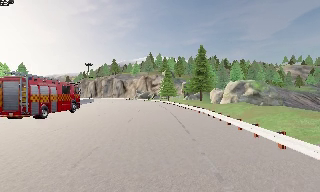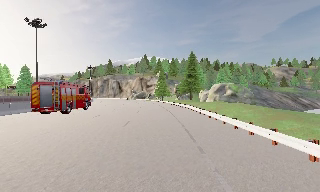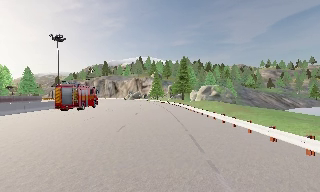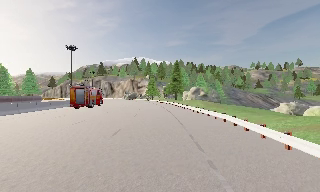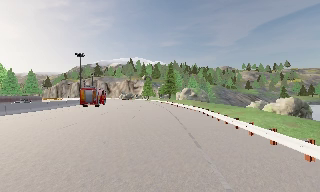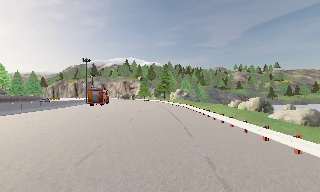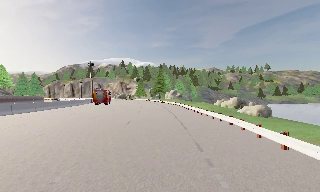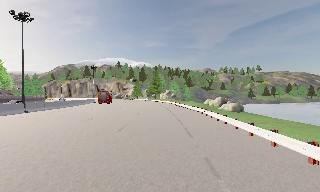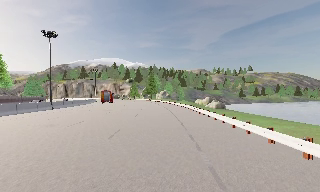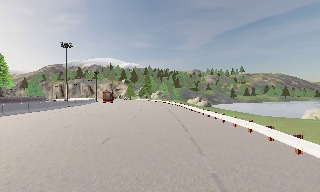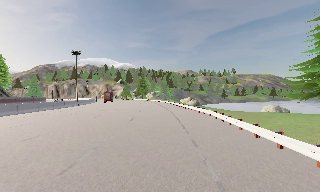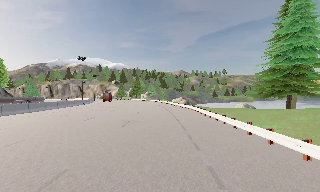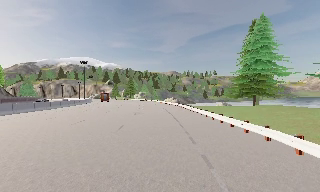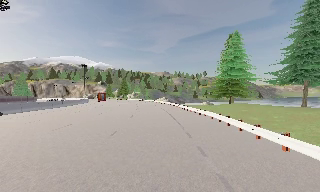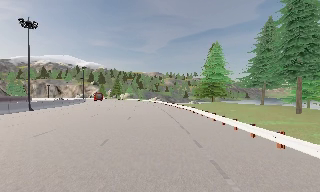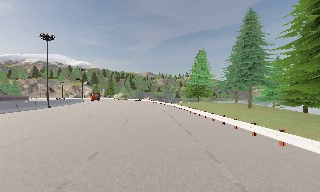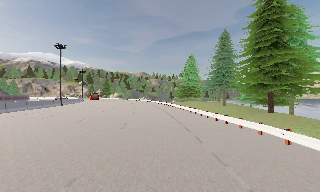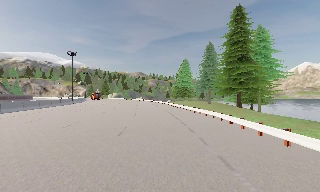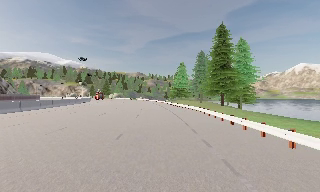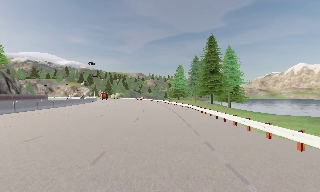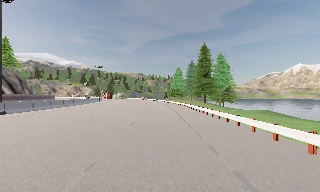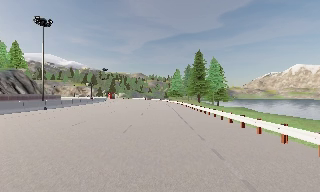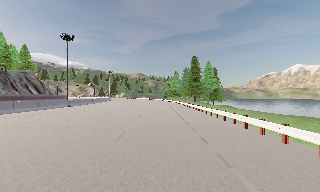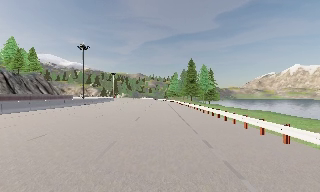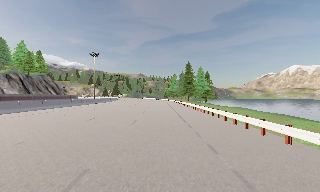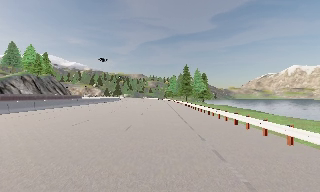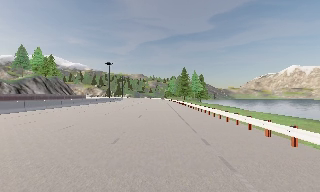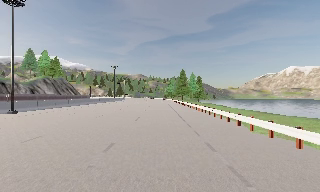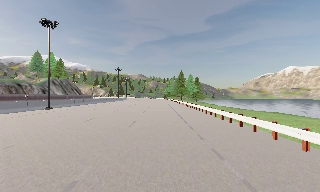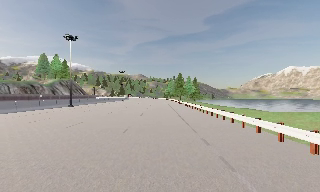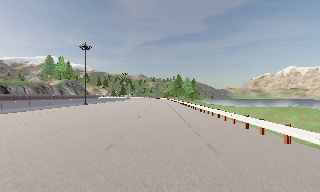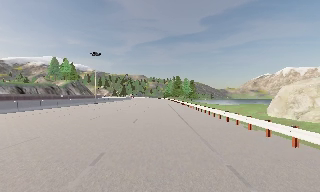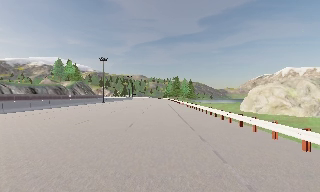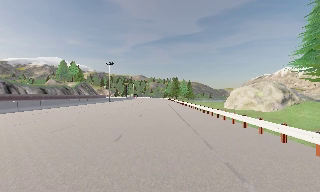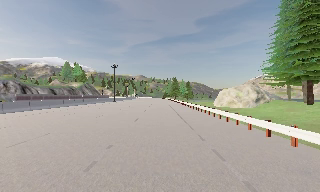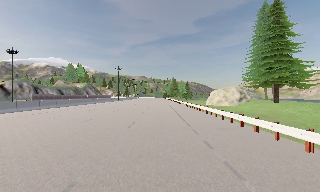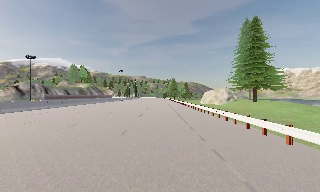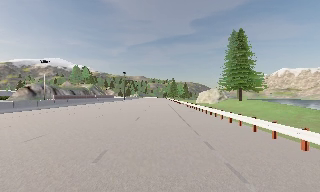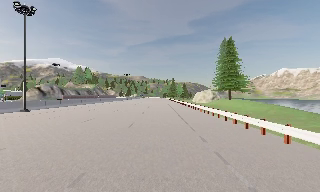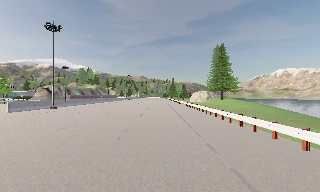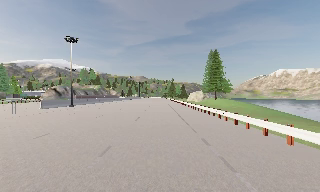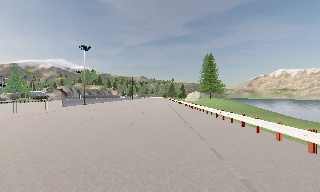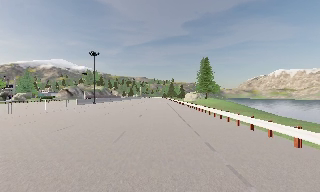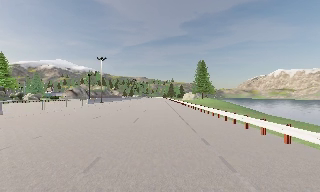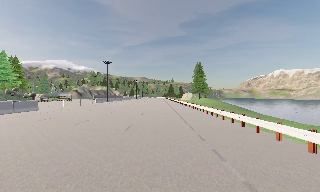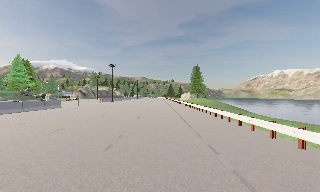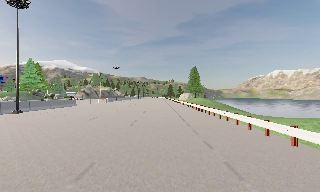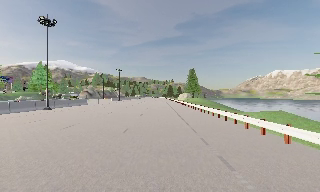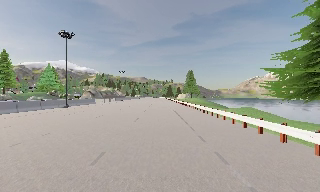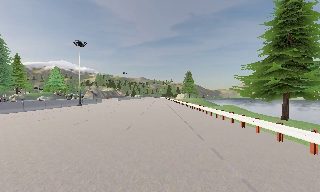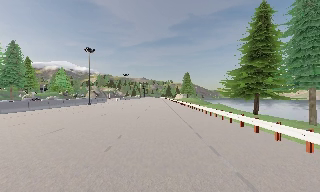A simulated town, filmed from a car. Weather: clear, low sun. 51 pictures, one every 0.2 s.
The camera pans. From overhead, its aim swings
clockwise.
0.0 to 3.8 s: The camera pans to its right, which is clockwise from overhead, by about 40 degrees. It travels backward, about 110 m.
3.8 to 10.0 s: The camera travels backward, about 155 m, so what stands in front gets smaller.
The film runs backward here.
